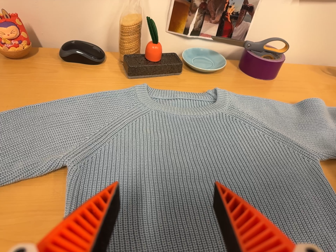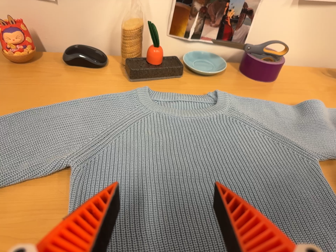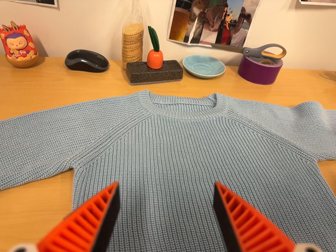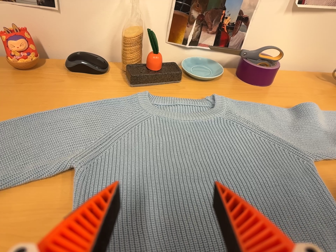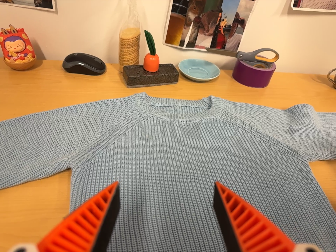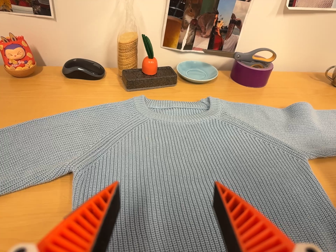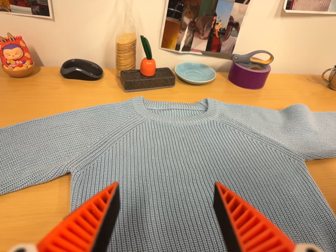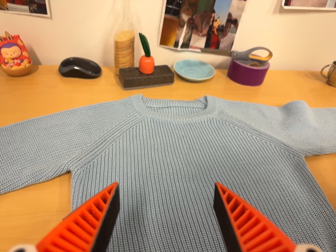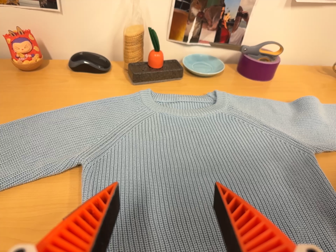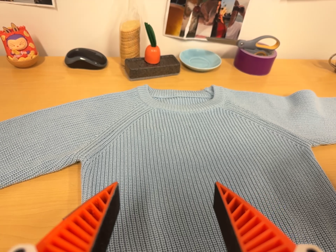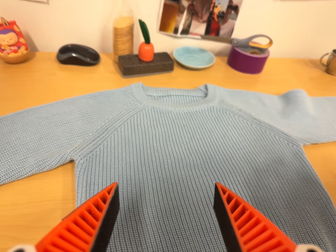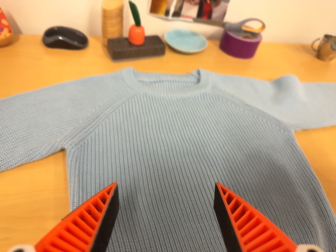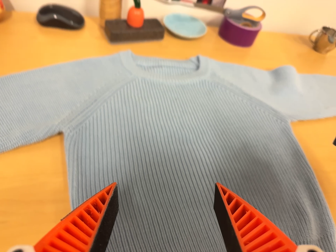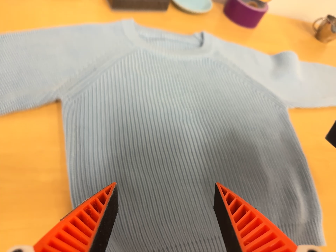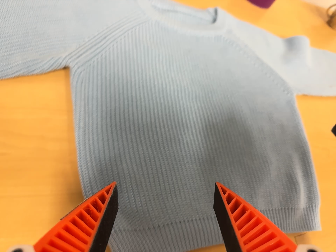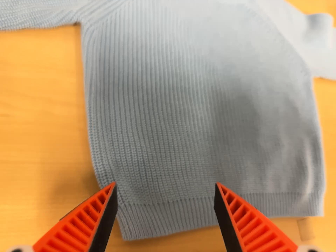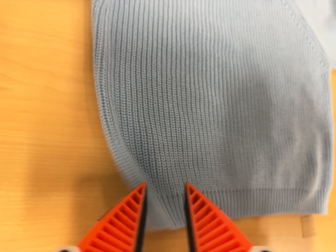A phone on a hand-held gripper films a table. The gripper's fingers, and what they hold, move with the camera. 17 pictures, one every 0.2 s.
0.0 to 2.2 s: The camera shifts only a little, or ends up much as it began.
2.2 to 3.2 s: The camera pans to its right by about 10 degrees. It travels to its left and forward, about 12 cm. Its aim tips toward the bottom of its view by about 25 degrees, and the scene shifts upward. It rolls about its line of sight by about 20 degrees, and the scene rotates clockwise.
The film runs backward here.
